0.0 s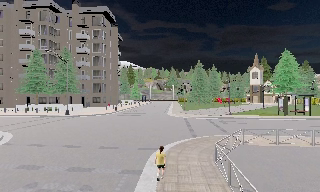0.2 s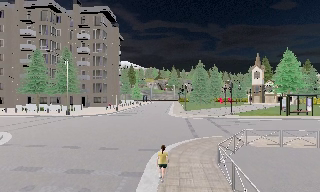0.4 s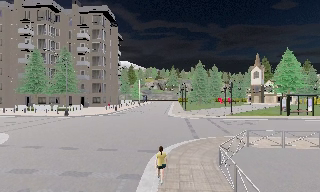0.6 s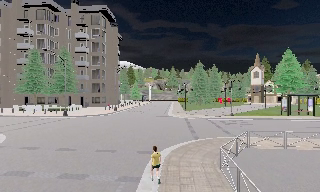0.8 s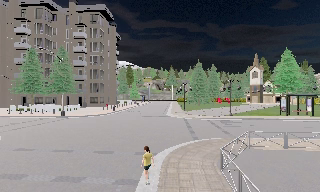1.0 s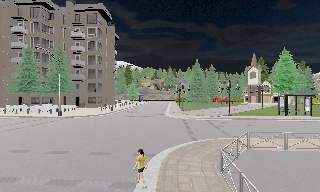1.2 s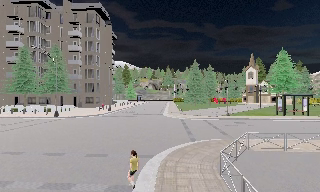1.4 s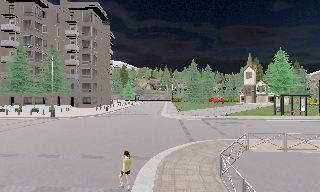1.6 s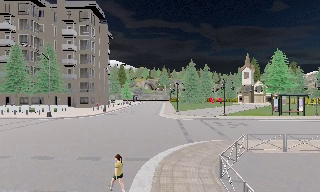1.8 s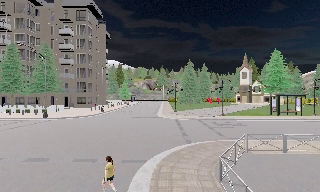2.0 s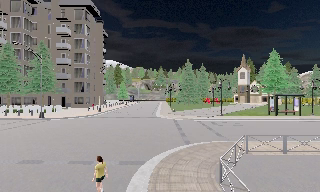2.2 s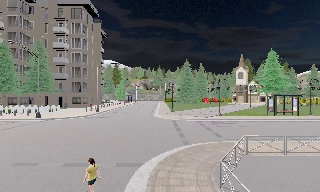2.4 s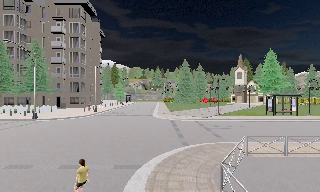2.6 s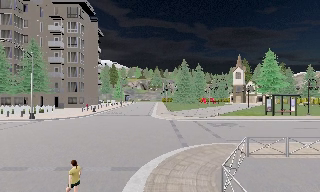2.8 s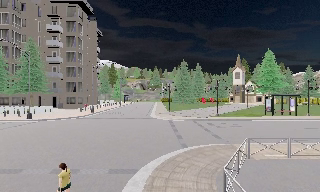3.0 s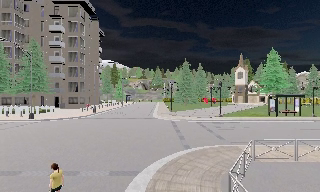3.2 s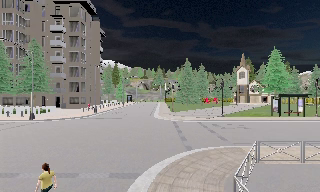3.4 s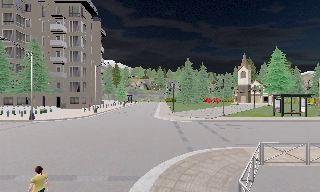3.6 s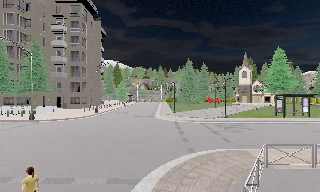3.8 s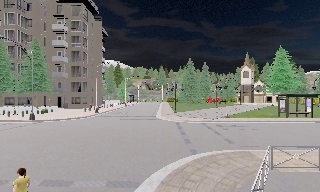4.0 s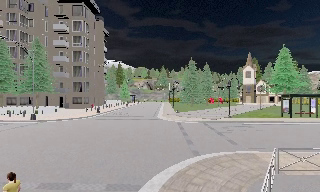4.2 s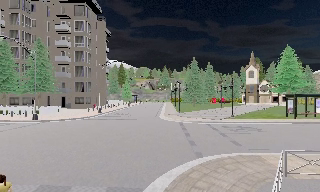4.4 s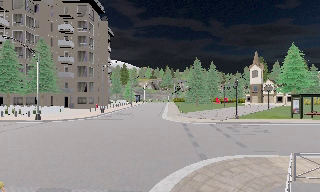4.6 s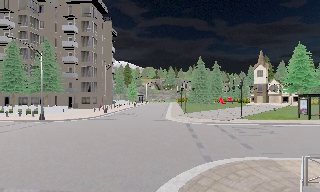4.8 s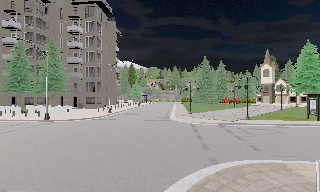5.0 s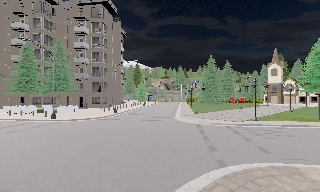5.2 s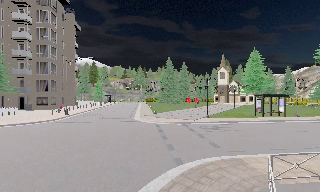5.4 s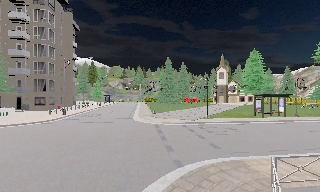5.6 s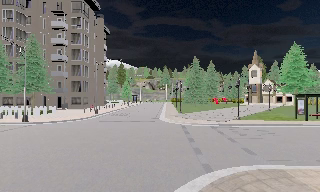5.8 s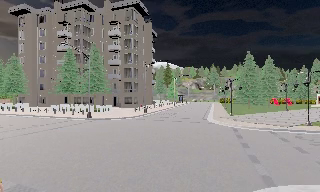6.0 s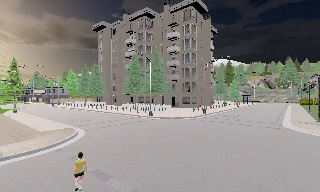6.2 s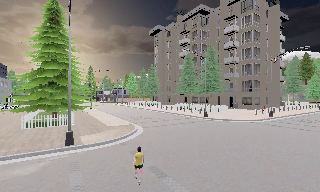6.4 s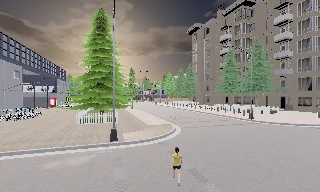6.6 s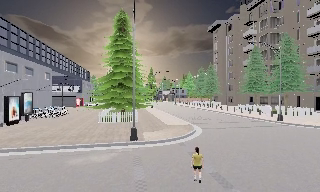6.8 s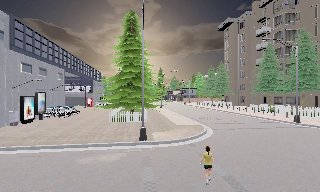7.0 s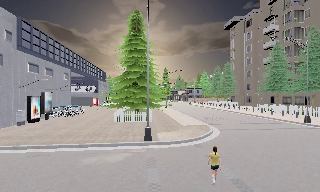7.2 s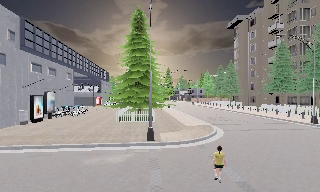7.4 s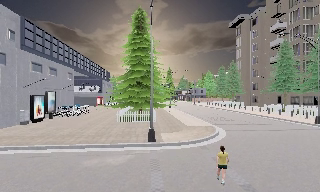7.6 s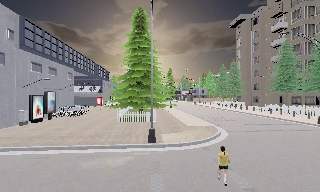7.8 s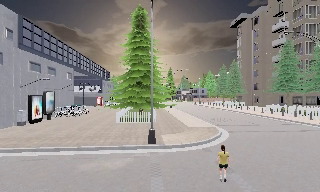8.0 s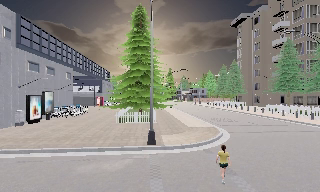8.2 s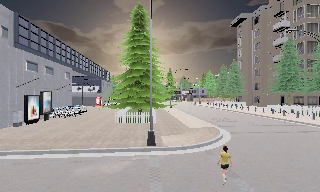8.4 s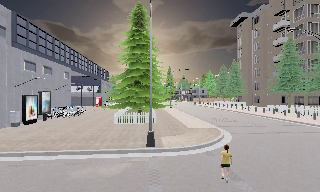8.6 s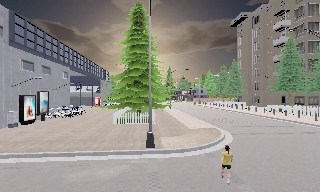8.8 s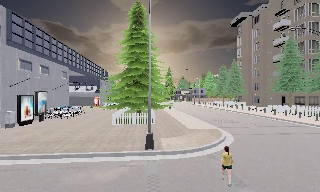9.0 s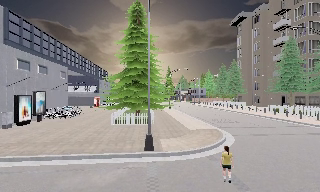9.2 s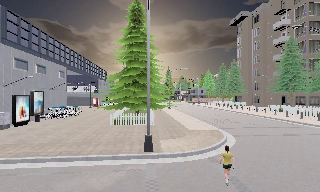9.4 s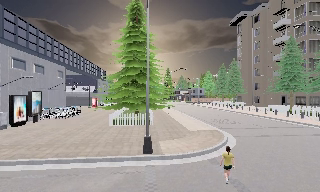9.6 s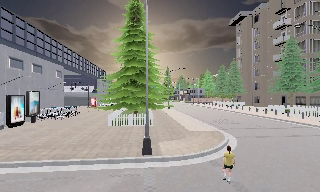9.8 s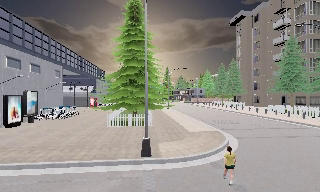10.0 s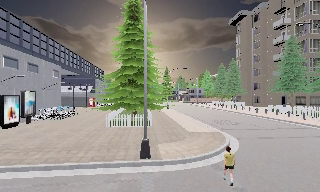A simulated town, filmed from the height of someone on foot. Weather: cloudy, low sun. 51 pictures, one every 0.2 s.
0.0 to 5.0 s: The camera travels forward, about 4.5 m, so what stands in front looms larger.
5.0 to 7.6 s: The camera swings to its left by about 75 degrees, and the scene slides to the right. It travels forward, about 2.5 m.
7.6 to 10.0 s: The camera travels forward, about 2 m, so what stands in front looms larger.
The film runs forward here.
